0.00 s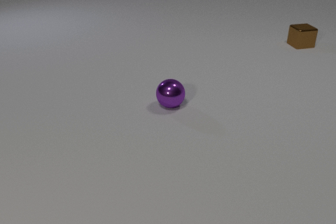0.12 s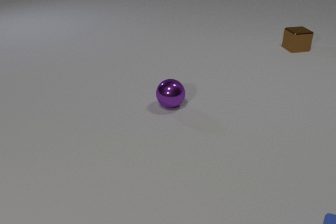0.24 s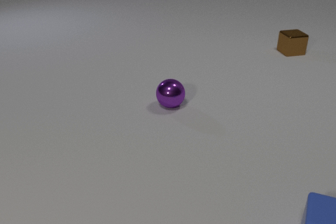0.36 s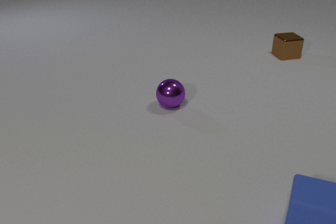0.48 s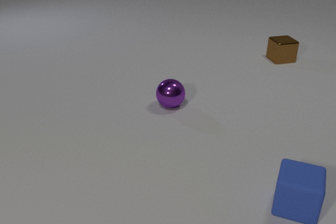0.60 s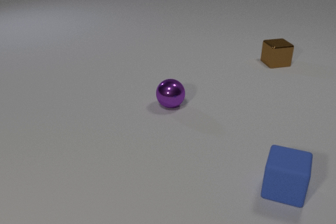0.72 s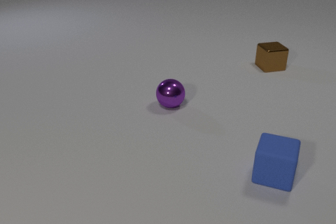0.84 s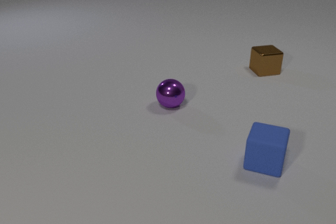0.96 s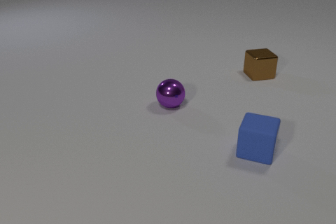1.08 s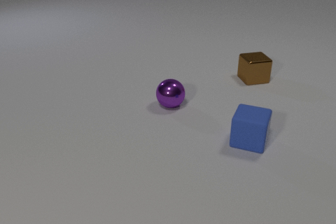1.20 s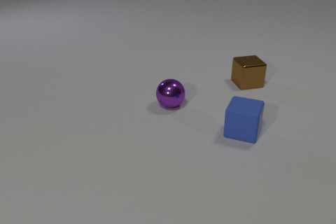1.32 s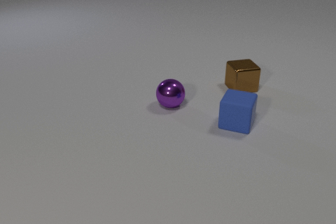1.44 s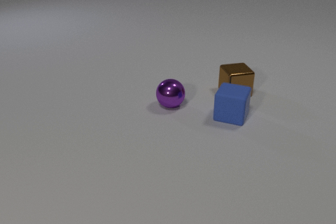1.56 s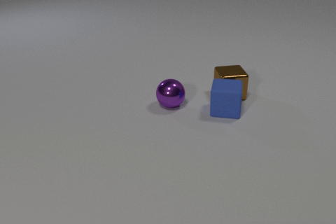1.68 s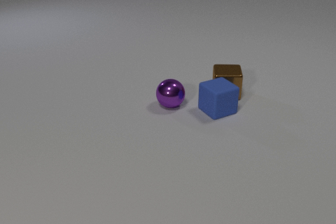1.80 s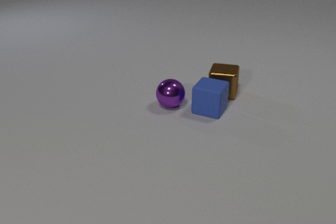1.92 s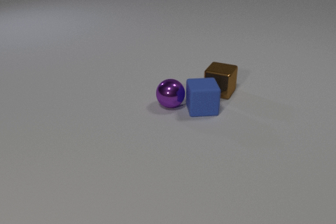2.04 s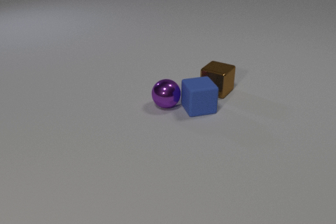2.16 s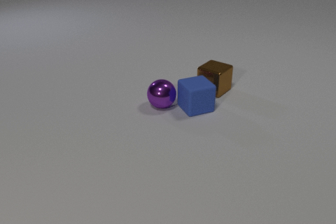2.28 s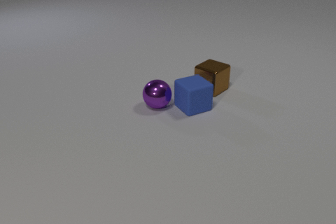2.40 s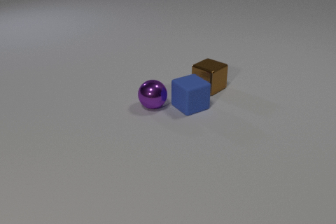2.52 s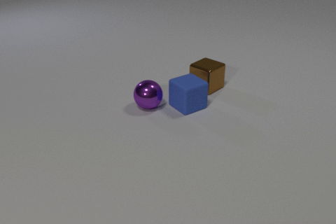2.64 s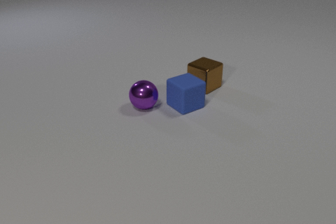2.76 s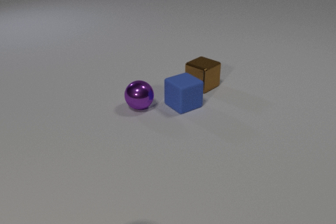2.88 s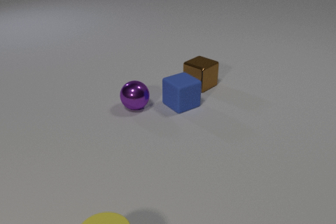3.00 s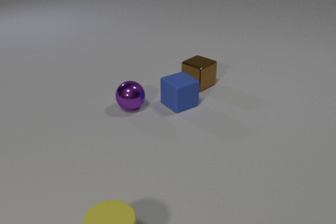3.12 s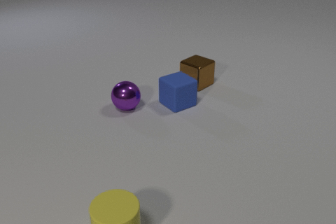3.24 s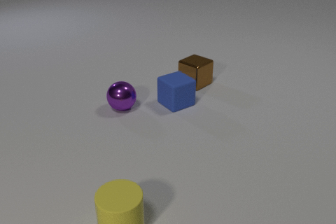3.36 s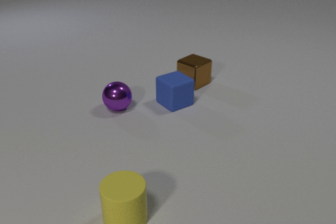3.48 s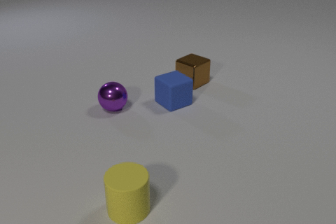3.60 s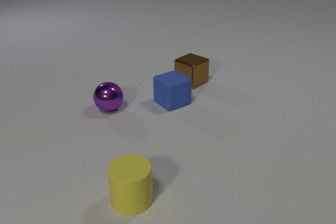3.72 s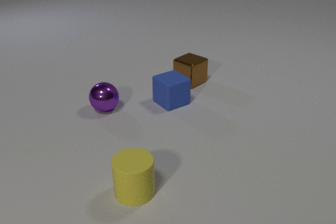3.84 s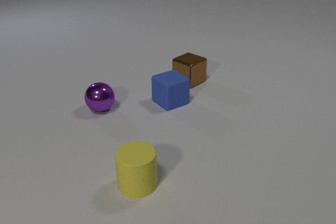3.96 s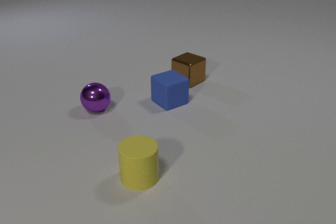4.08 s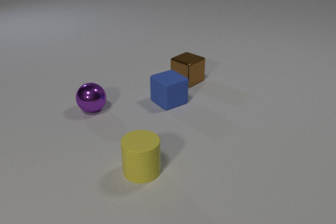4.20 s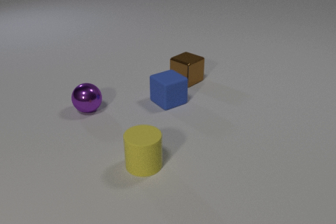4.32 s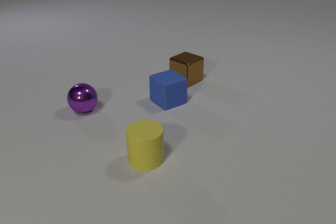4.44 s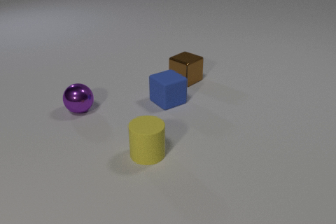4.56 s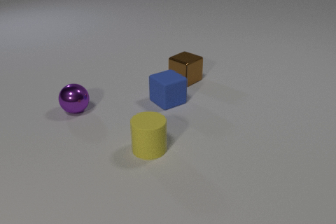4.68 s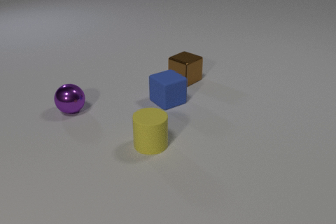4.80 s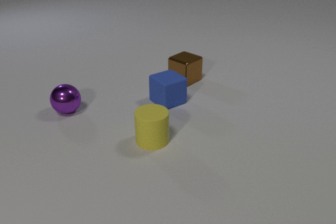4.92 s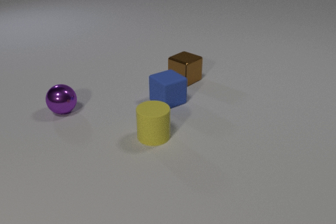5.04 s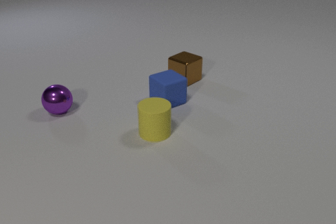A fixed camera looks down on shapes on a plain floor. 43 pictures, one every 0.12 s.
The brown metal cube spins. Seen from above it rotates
clockwise.
The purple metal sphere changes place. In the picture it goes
to the left.
0.00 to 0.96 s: The brown metal cube slides toward the camera and to the left. The blue rubber cube comes in at the bottom edge, slides away from the camera and to the left.
0.96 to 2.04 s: The brown metal cube slides toward the camera and to the left, spins clockwise seen from above by about 45 degrees, its near face sliding to the left. The blue rubber cube slides away from the camera and to the left. The brown metal cube and the blue rubber cube collide. The blue rubber cube and the purple metal sphere collide.
2.04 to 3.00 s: The brown metal cube slides to the left and away from the camera. The blue rubber cube slides to the left and away from the camera. The purple metal sphere rolls to the left. The yellow rubber cylinder comes in at the bottom edge, slides away from the camera.
3.00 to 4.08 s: The brown metal cube slides to the left and away from the camera. The blue rubber cube slides to the left. The purple metal sphere rolls to the left. The yellow rubber cylinder slides away from the camera.
4.08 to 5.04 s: The purple metal sphere rolls to the left. The yellow rubber cylinder slides away from the camera.
How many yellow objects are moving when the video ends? 1.
How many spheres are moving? 1.
How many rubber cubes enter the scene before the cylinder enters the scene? 1.
